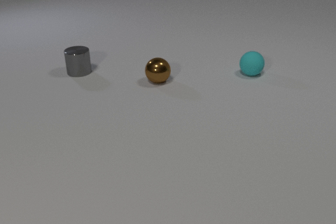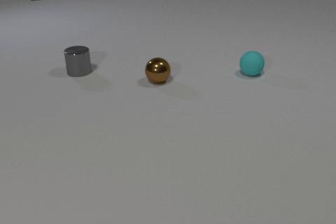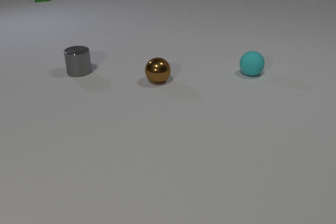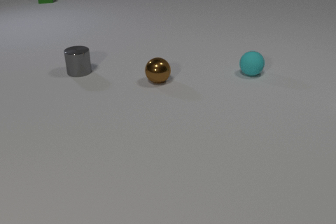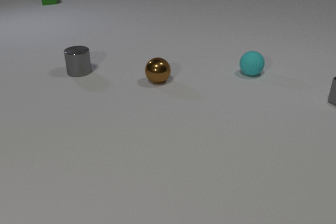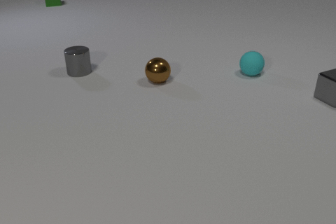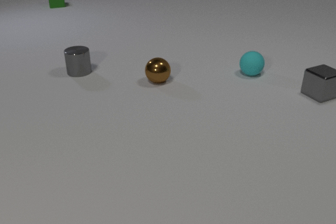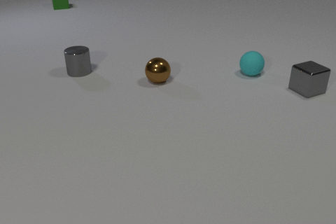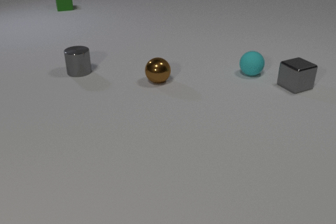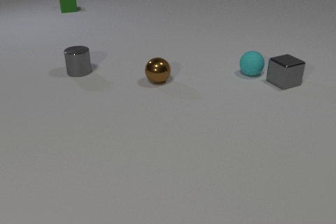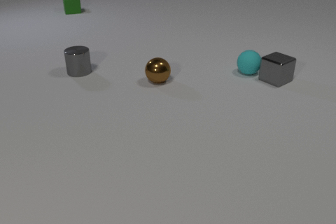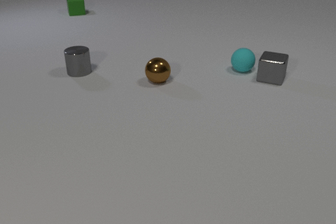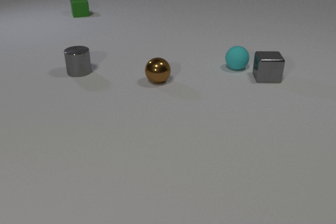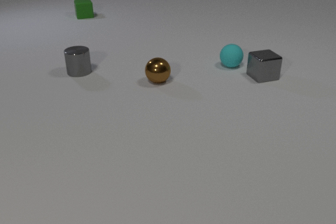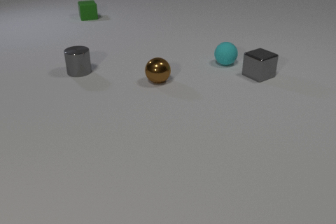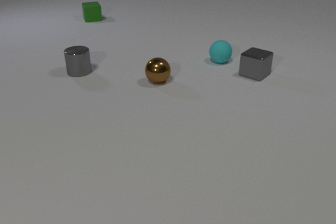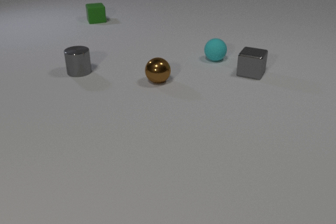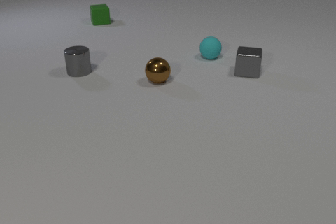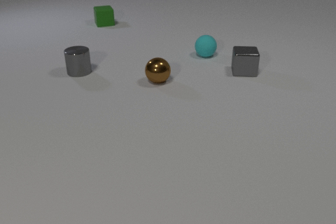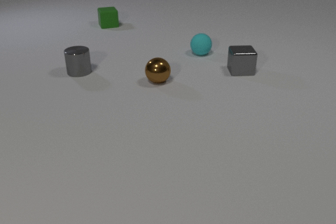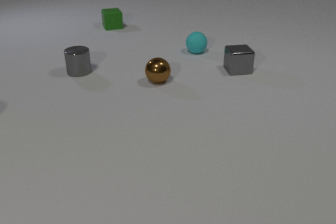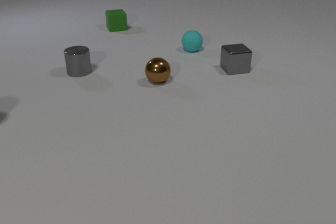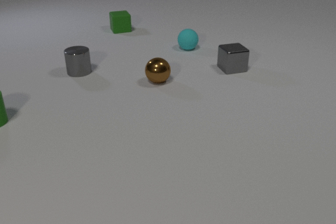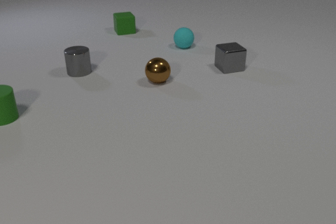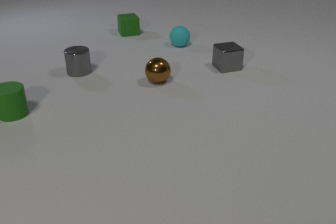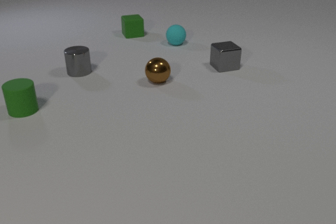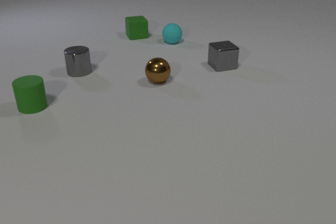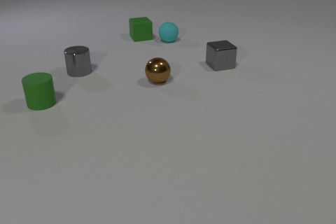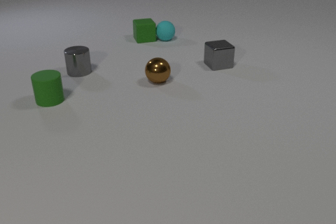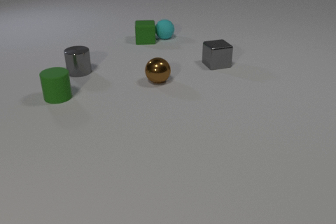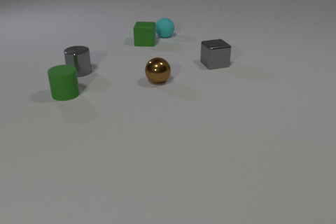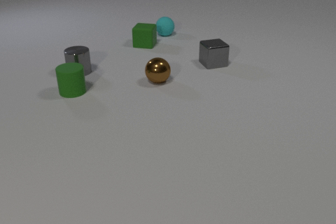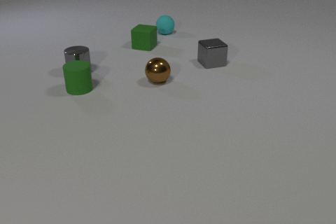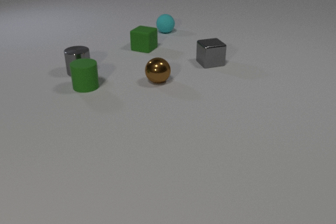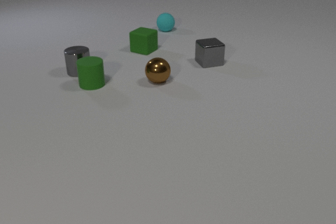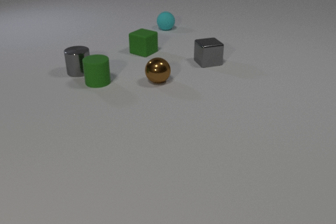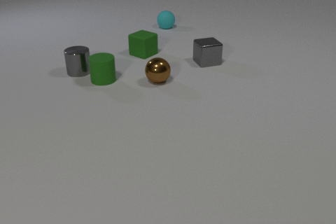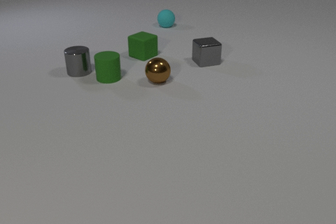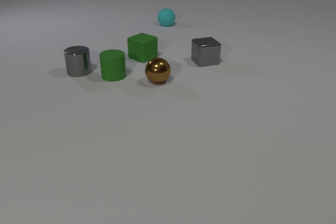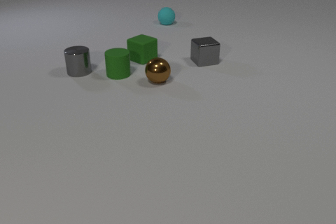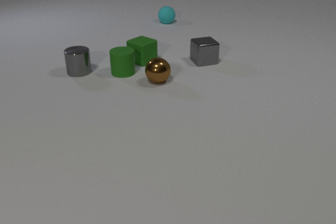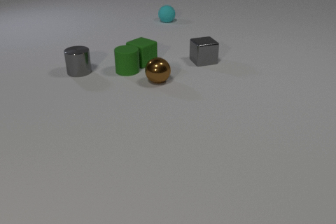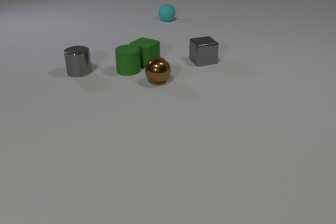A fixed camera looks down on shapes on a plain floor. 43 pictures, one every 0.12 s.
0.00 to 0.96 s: The gray metal cube comes in at the right edge, slides to the left and away from the camera. The green rubber cube slides toward the camera and to the right.
0.96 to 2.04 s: The gray metal cube slides to the left and away from the camera, spins so that its near face slides to the right, counterclockwise seen from above. The cyan rubber sphere rolls to the left and away from the camera. The green rubber cube slides toward the camera and to the right. The gray metal cube and the cyan rubber sphere collide.
2.04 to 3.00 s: The gray metal cube slides to the left and away from the camera, spins so that its near face slides to the right, counterclockwise seen from above. The cyan rubber sphere rolls away from the camera and to the left. The green rubber cube slides toward the camera and to the right. The green rubber cylinder comes in at the left edge, slides to the right and away from the camera.
3.00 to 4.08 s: The gray metal cube slides to the left and away from the camera. The cyan rubber sphere rolls away from the camera. The green rubber cube slides toward the camera, spins so that its near face slides to the left, clockwise seen from above. The green rubber cylinder slides to the right and away from the camera. The cyan rubber sphere and the green rubber cube collide.
4.08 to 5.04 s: The gray metal cube slides to the left. The cyan rubber sphere rolls away from the camera. The green rubber cube slides toward the camera. The green rubber cylinder slides to the right and away from the camera. The green rubber cube and the green rubber cylinder collide.
How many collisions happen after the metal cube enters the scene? 3.
How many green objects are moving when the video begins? 1.
Are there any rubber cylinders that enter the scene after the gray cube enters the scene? yes.
